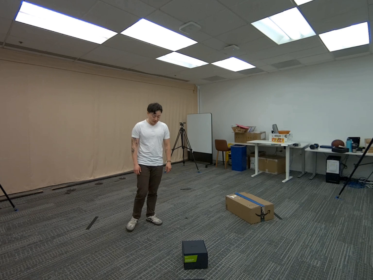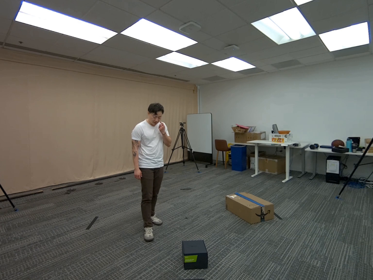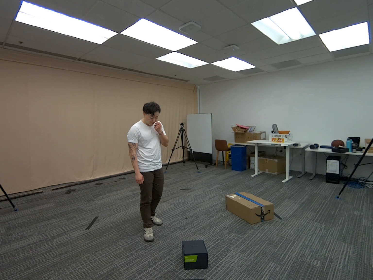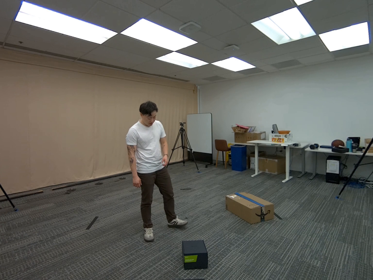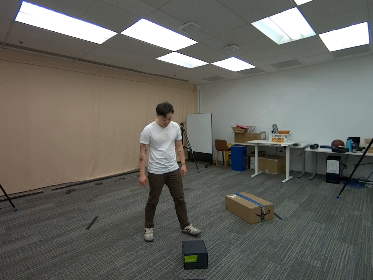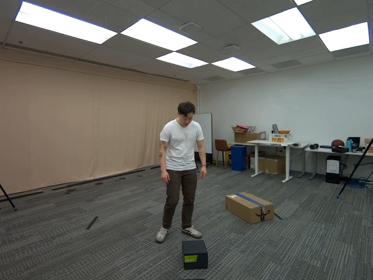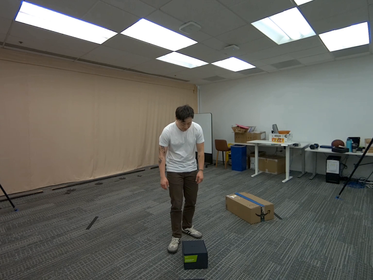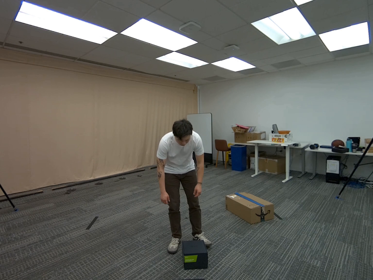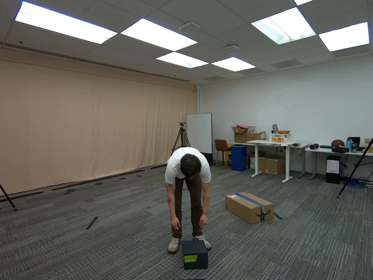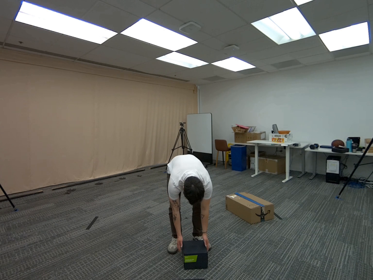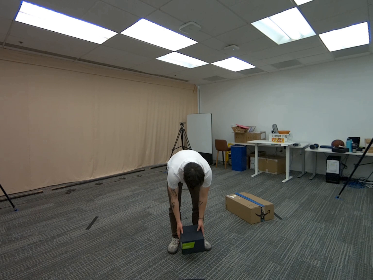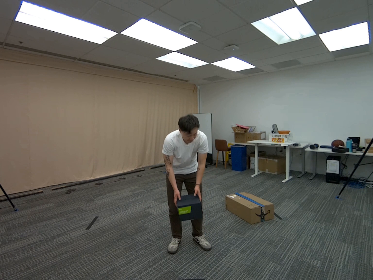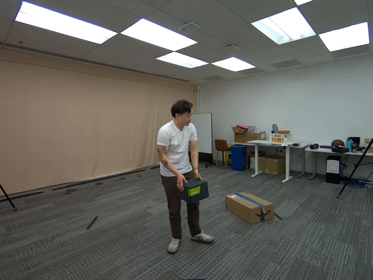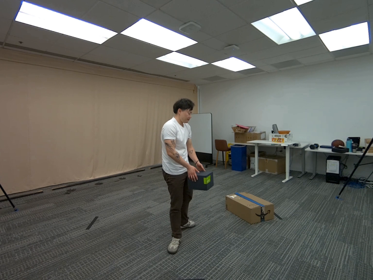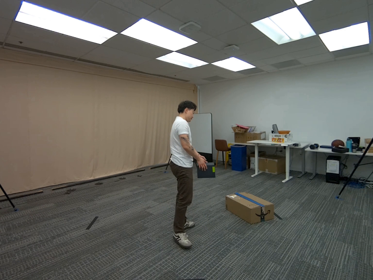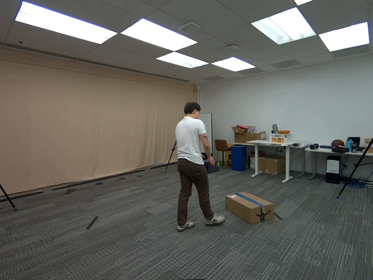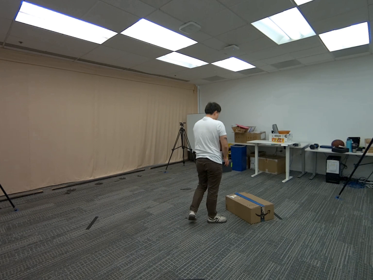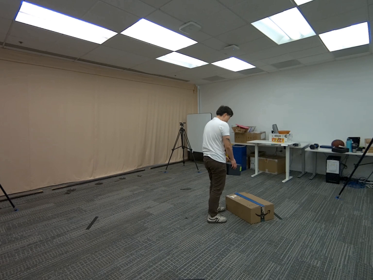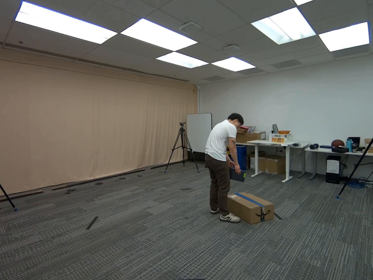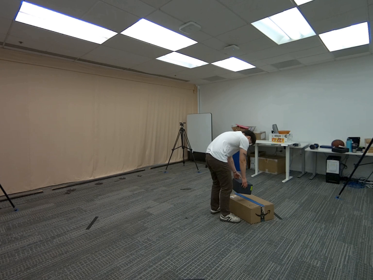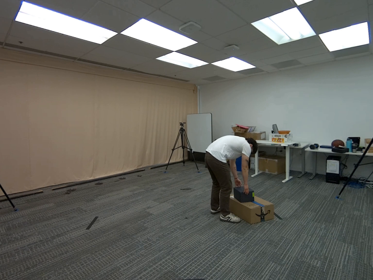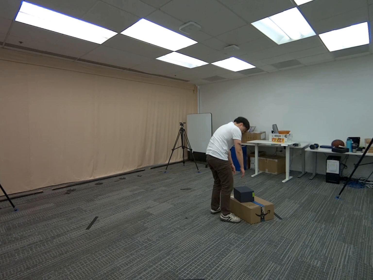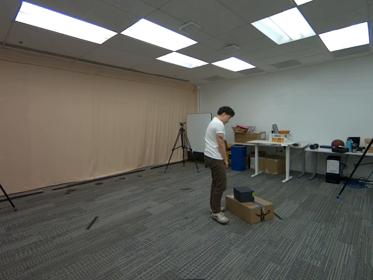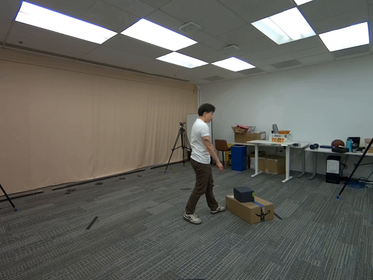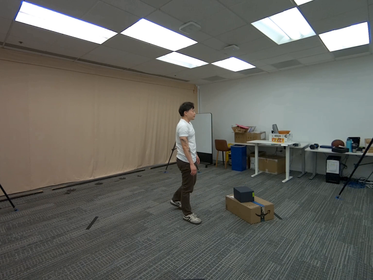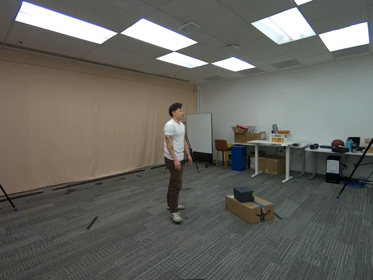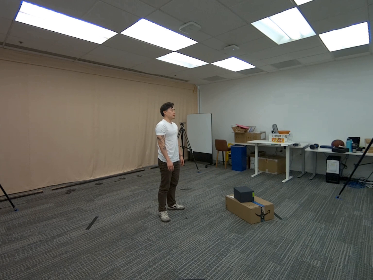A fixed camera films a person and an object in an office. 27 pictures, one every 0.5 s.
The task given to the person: Walk to the black square box, pick the black square box with both hands, and place it to the big brown cardboard box.
